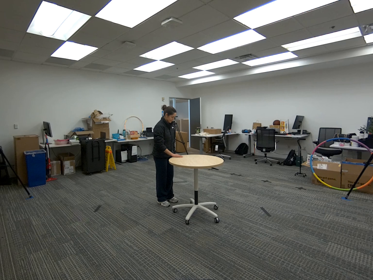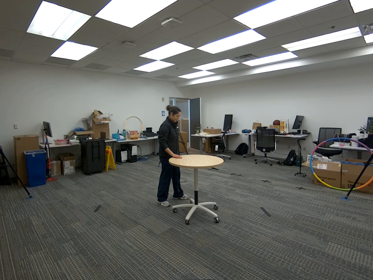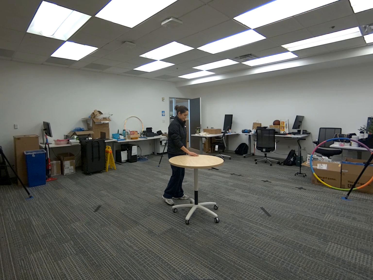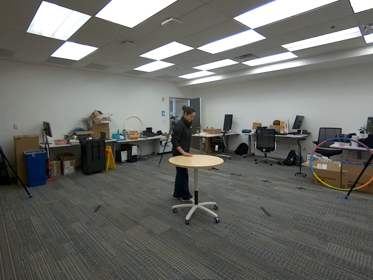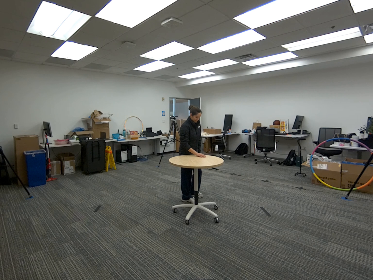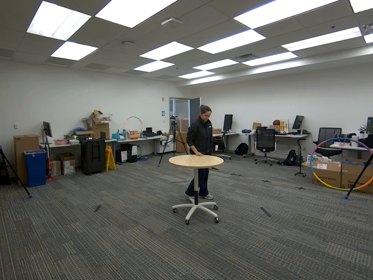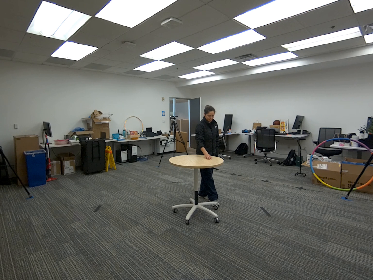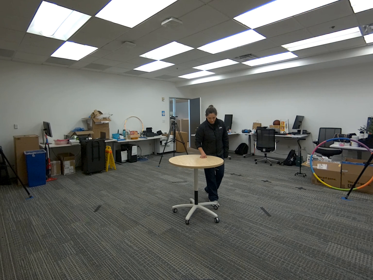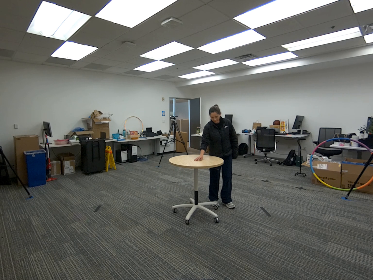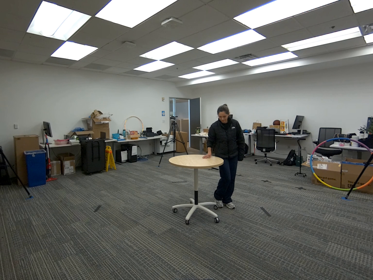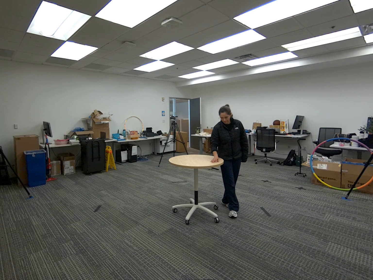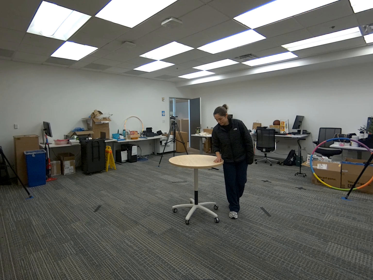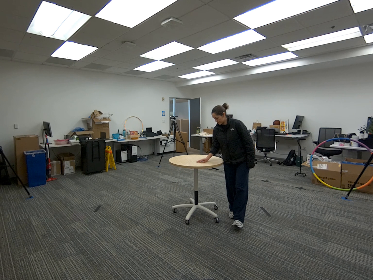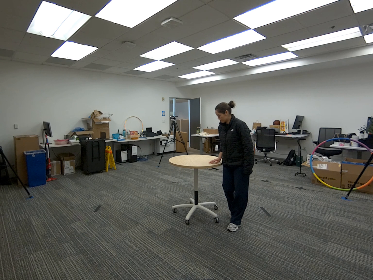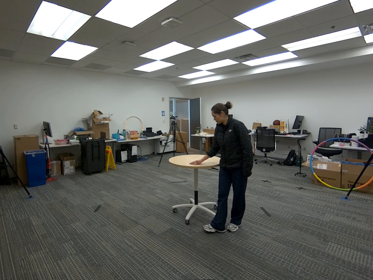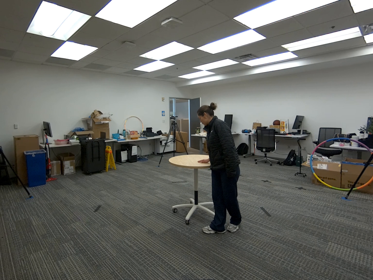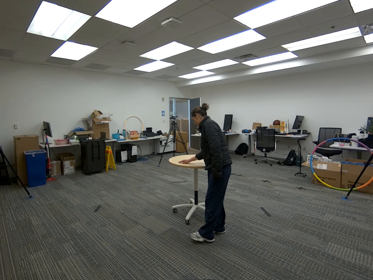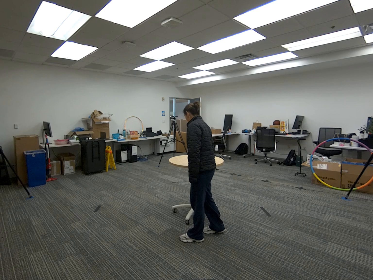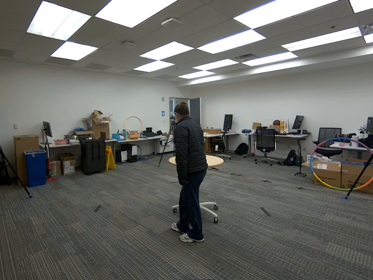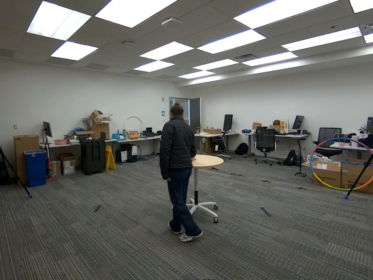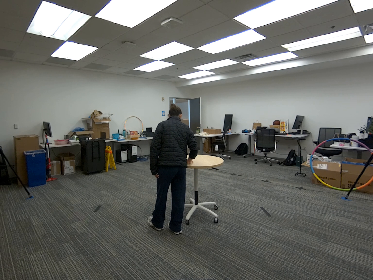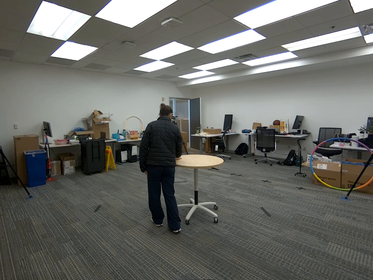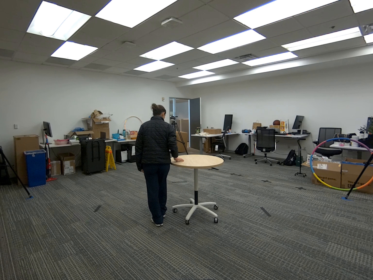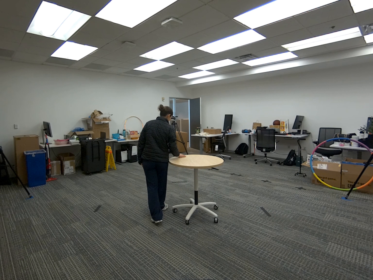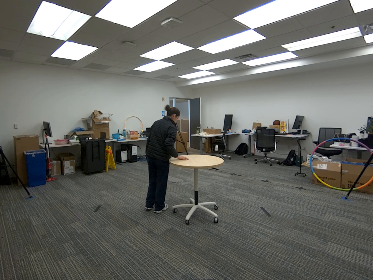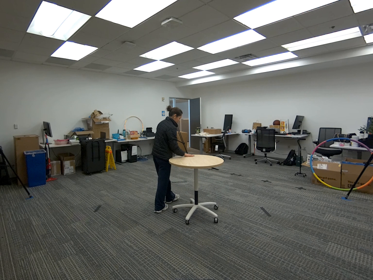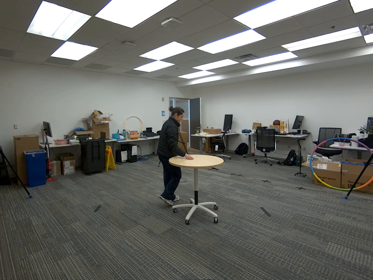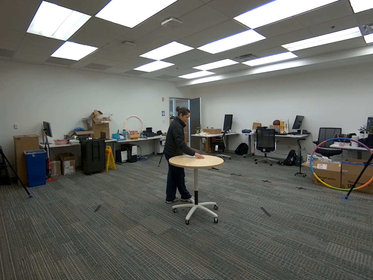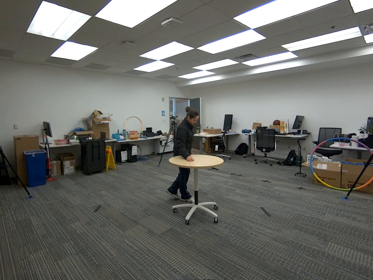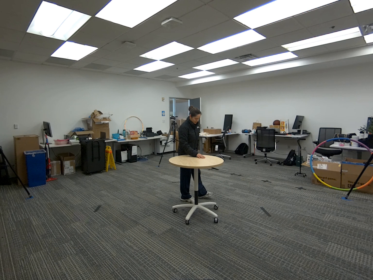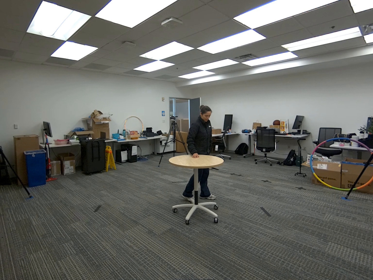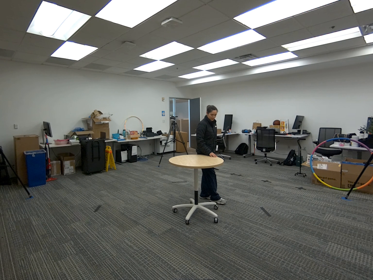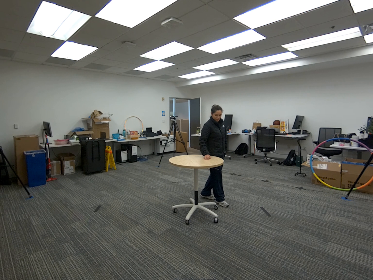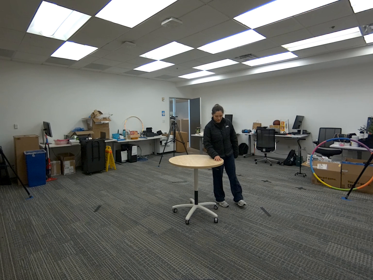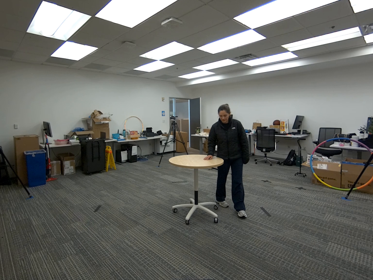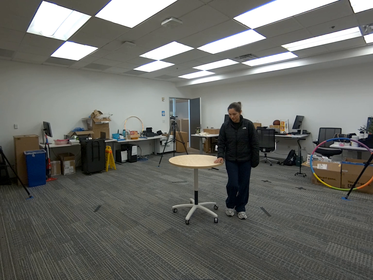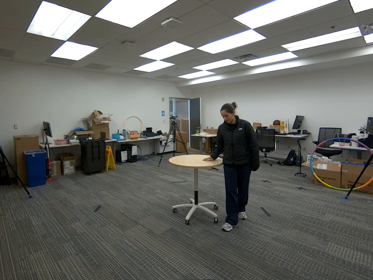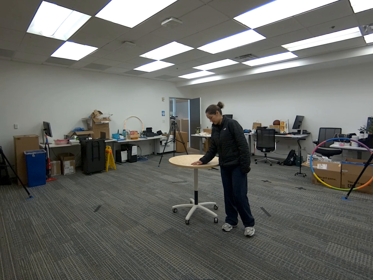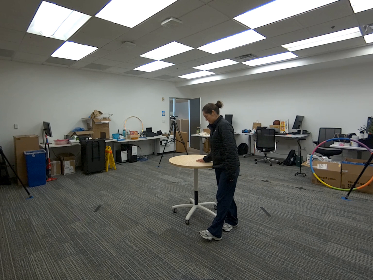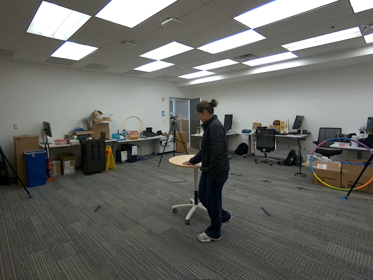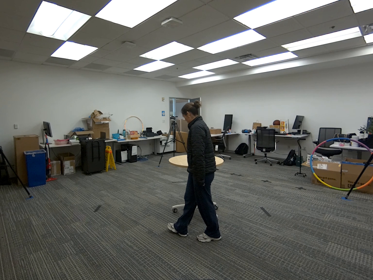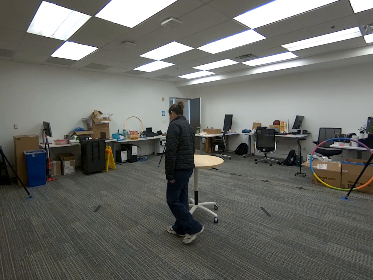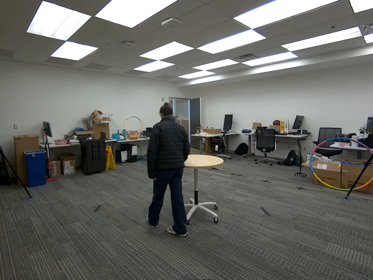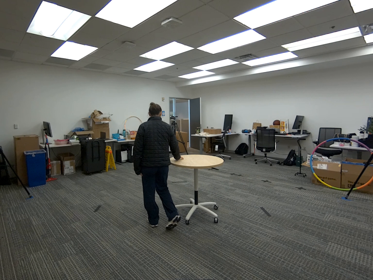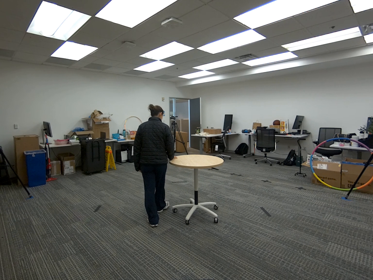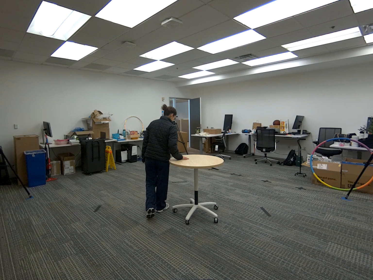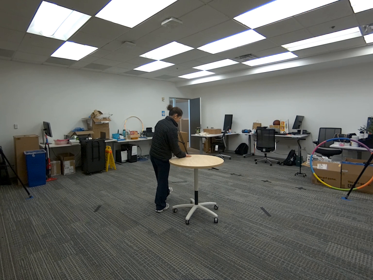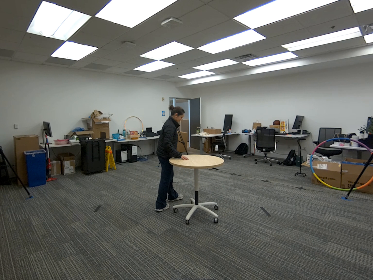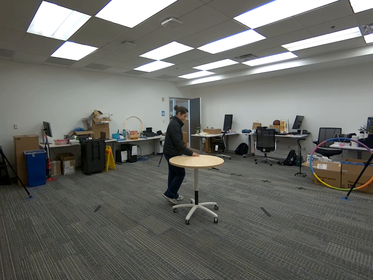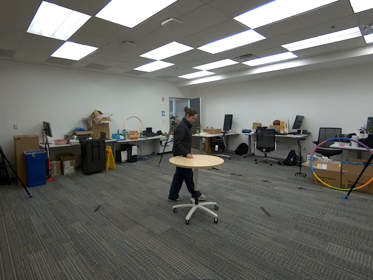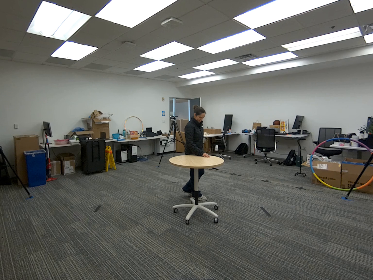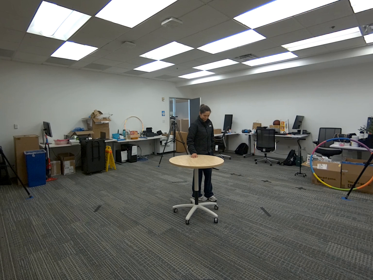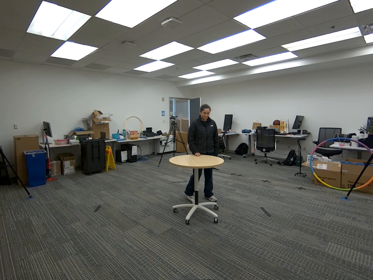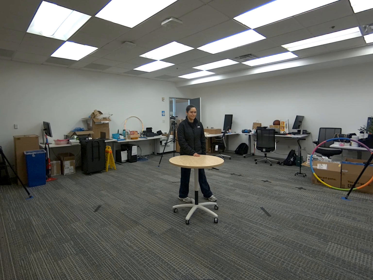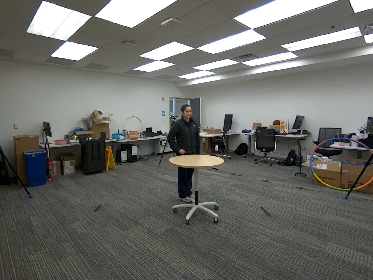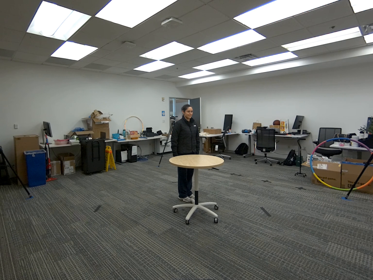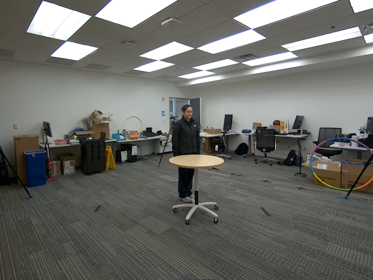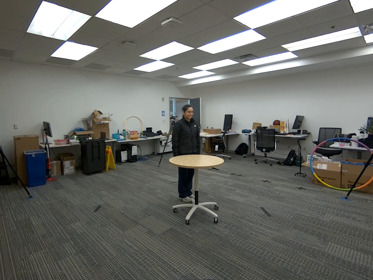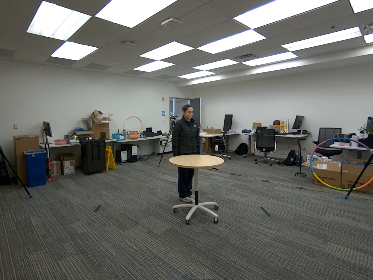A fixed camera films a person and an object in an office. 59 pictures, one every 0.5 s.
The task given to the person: Walk to the round table, place your right hand on the table and perform a wiping action. Do this around the entire top of the table until finished.
